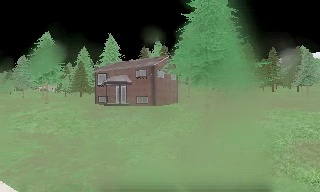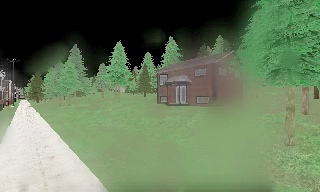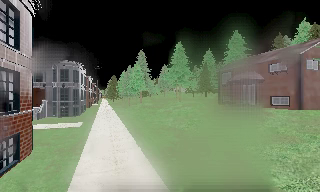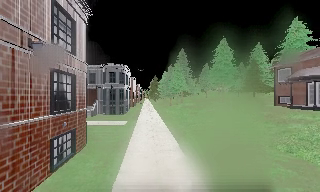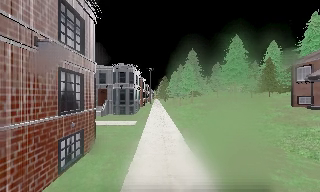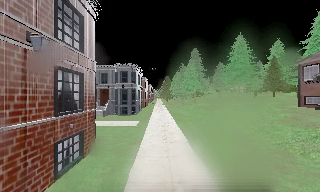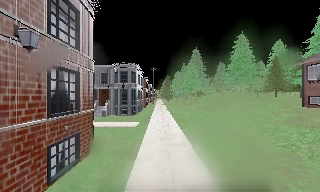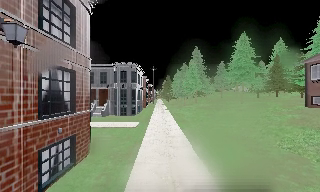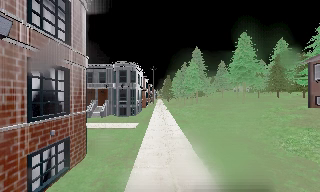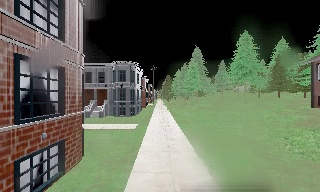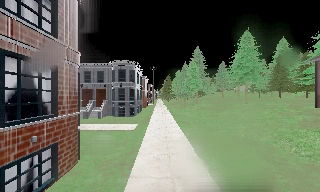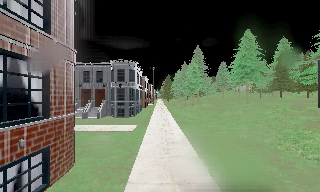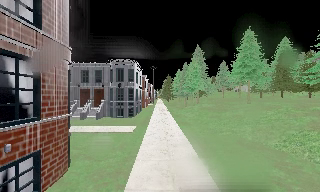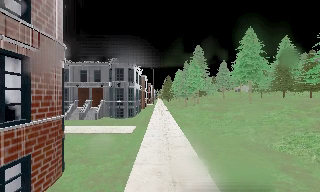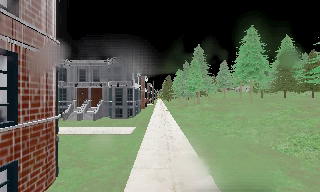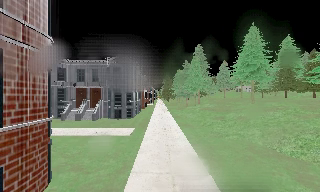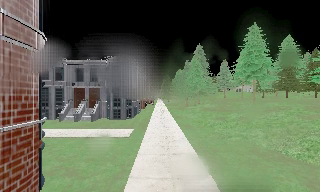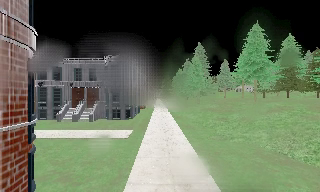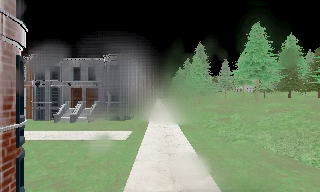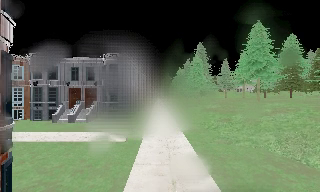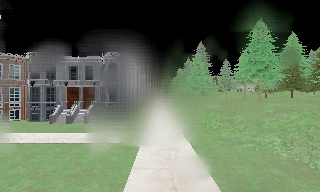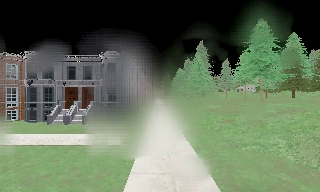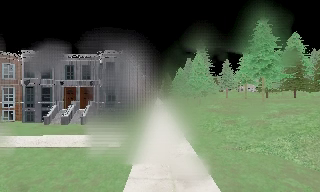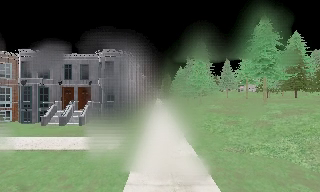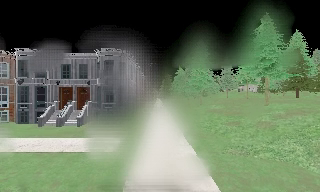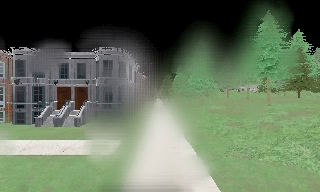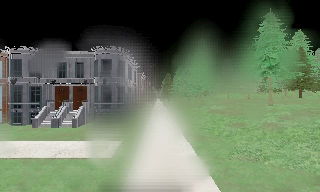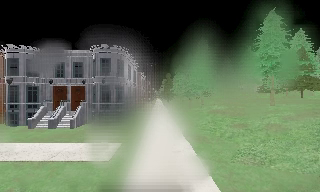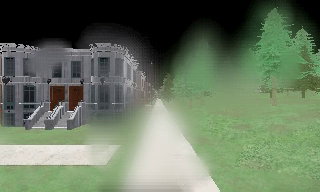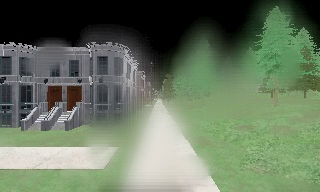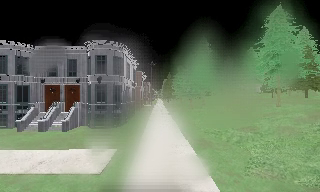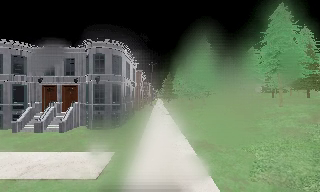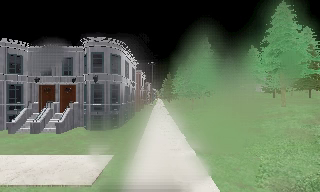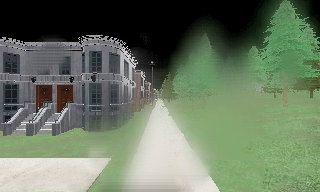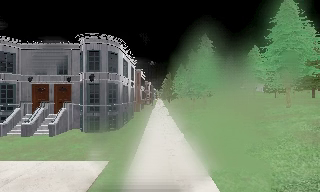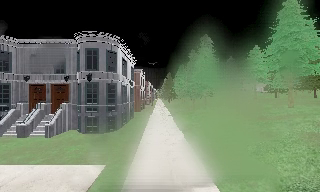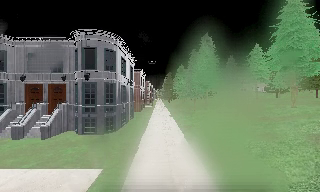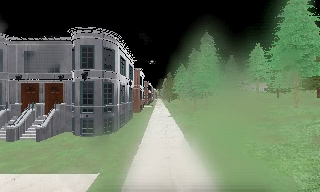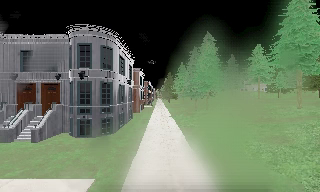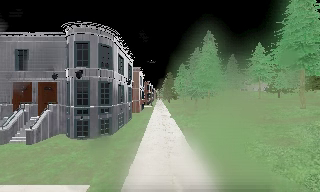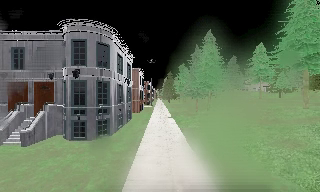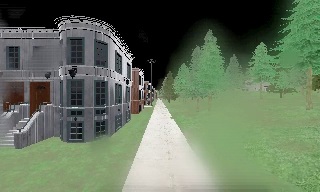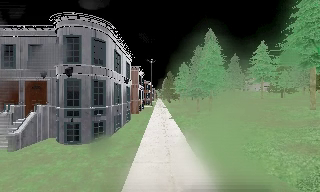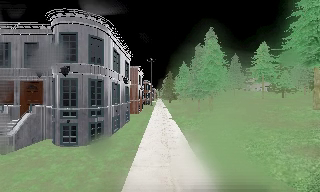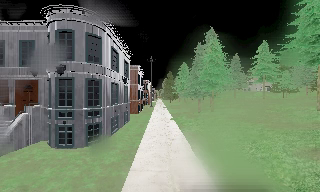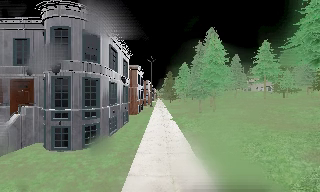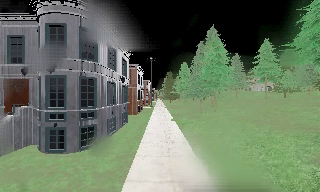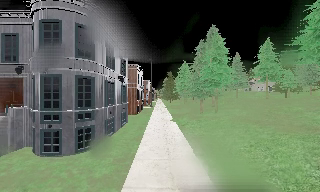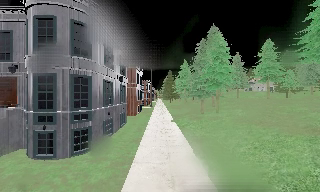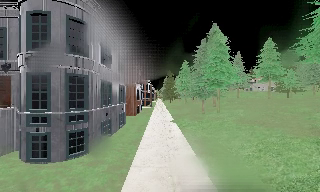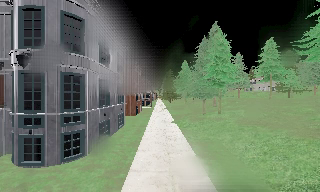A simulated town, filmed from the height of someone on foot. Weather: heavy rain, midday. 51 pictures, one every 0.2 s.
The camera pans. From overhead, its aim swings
counterclockwise.
The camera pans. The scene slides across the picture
to the right.
0.0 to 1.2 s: The camera pans to its left, which is counterclockwise from overhead, by about 60 degrees. It travels forward, about 2 m.
1.2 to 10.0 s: The camera travels forward, about 15 m, so what stands in front looms larger.
The film runs forward here.
